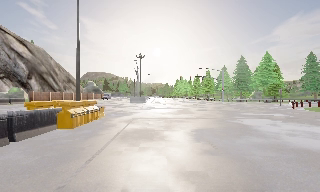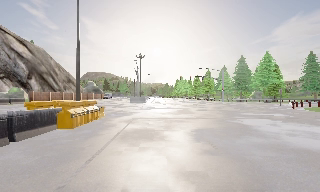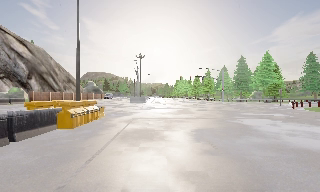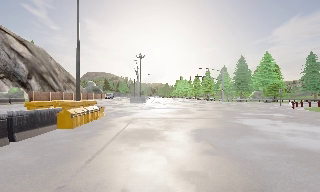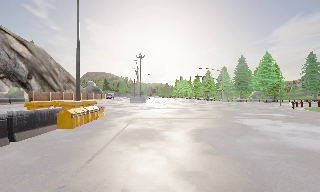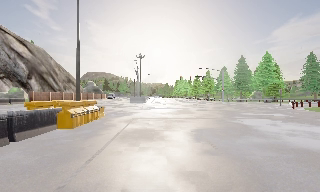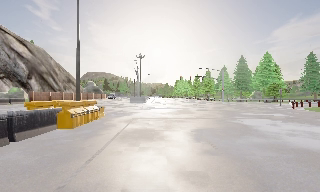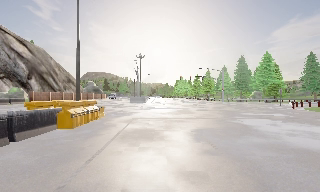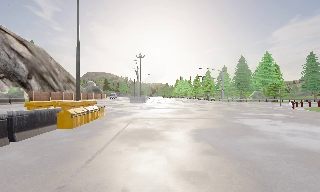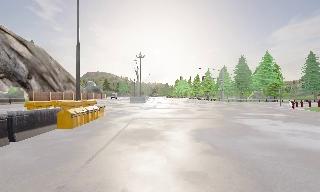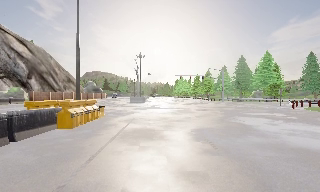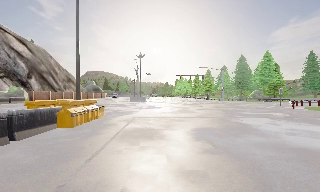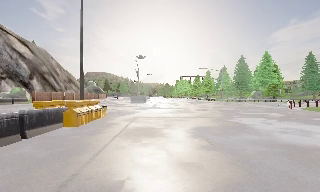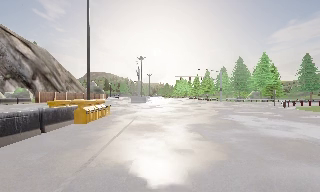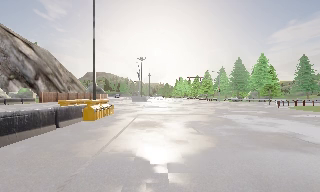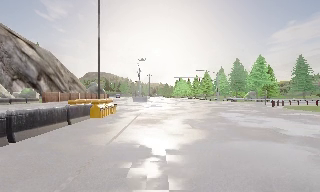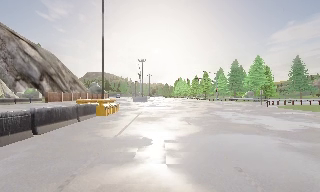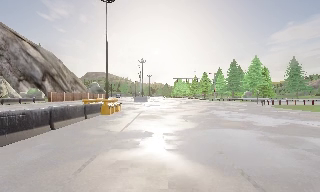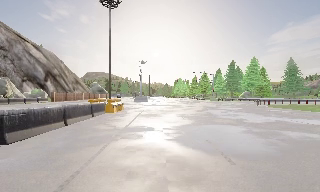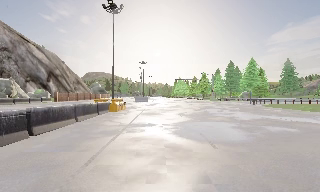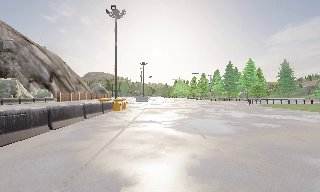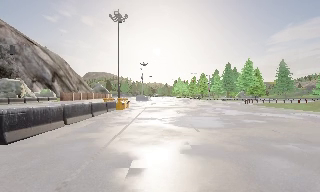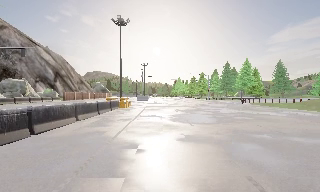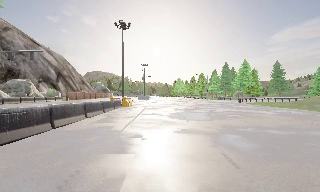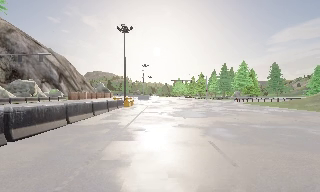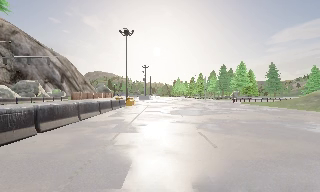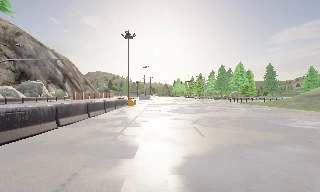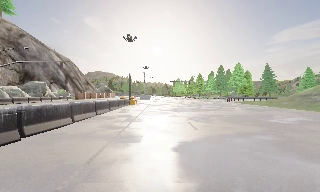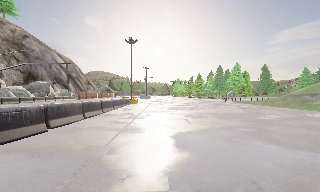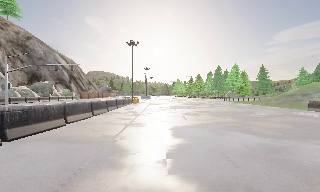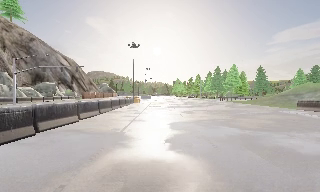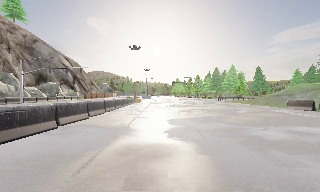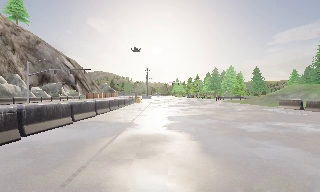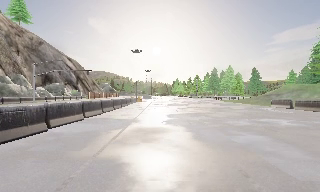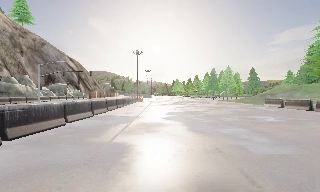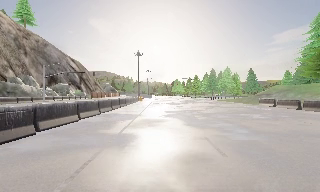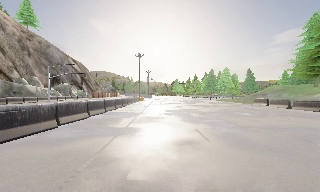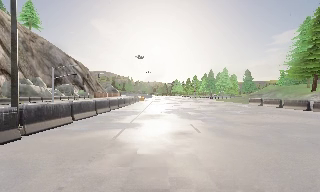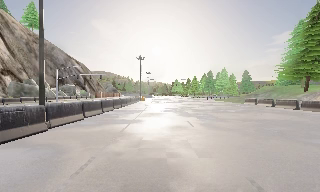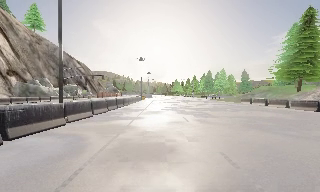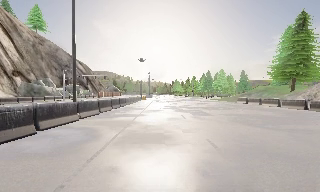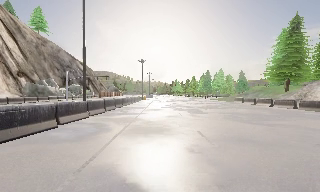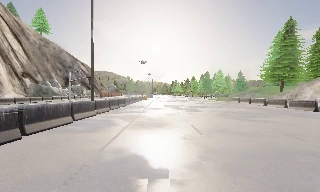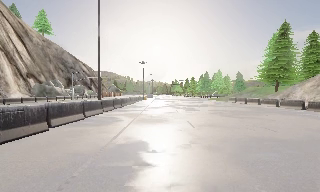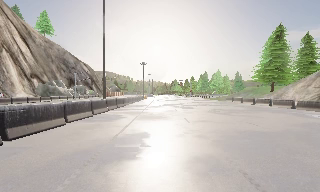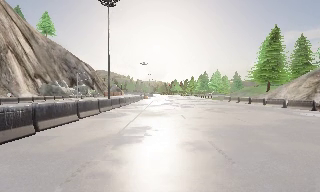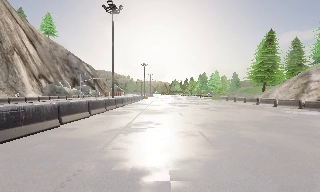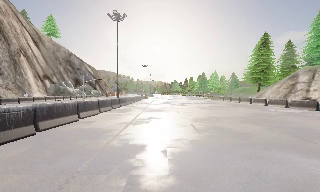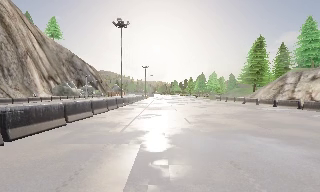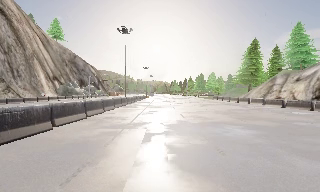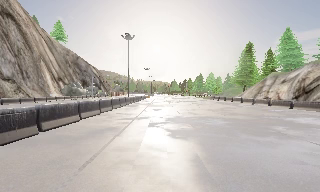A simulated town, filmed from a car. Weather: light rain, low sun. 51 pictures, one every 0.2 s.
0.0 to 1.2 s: The camera keeps its place and its aim.
1.2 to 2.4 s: The camera shifts only a little, or ends up much as it began.
2.4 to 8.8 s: The camera travels backward, about 40 m, so what stands in front gets smaller.
8.8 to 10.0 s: The camera travels backward, about 12 m, so what stands in front gets smaller. It gains speed.
The film runs backward here.
